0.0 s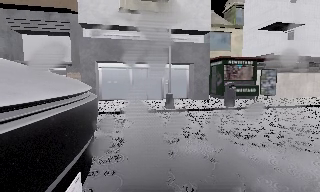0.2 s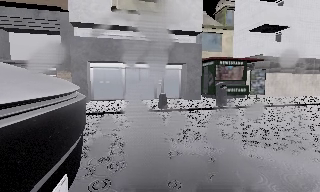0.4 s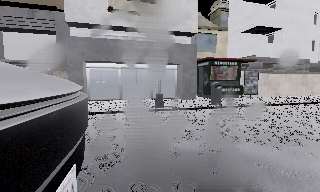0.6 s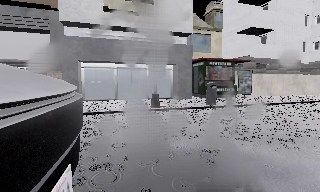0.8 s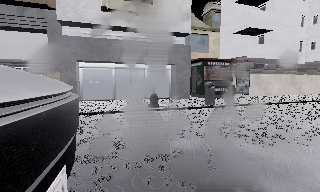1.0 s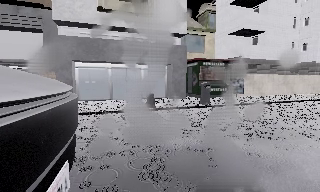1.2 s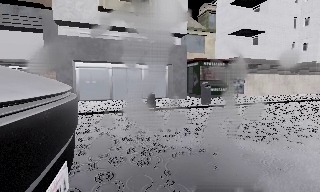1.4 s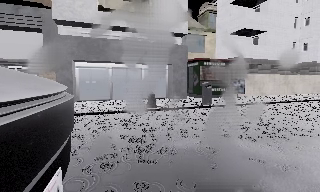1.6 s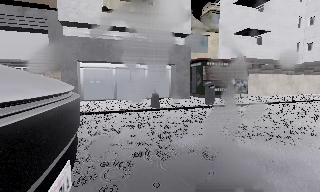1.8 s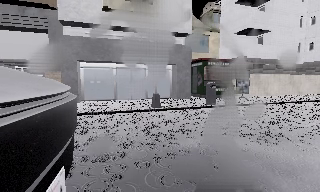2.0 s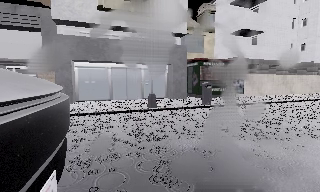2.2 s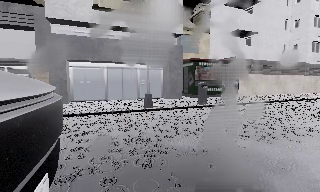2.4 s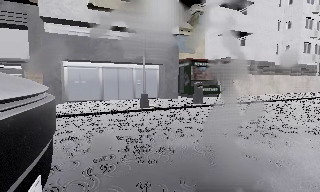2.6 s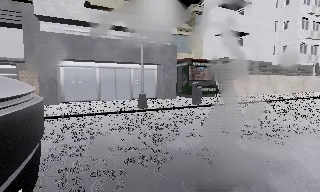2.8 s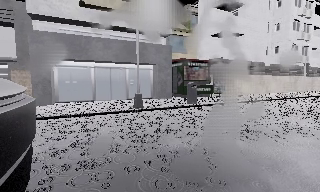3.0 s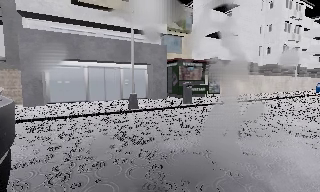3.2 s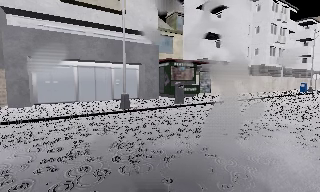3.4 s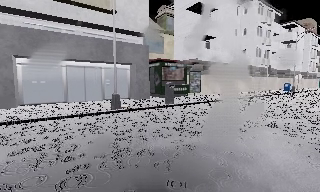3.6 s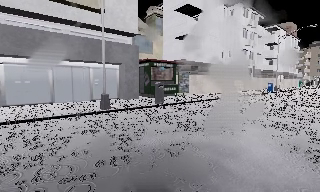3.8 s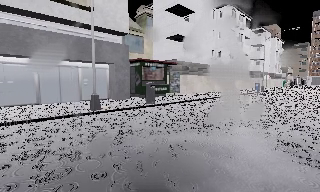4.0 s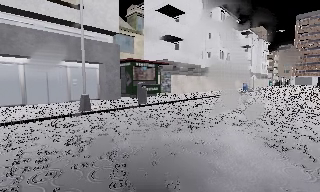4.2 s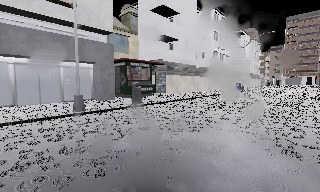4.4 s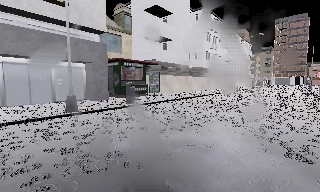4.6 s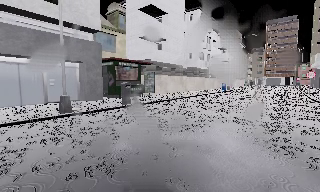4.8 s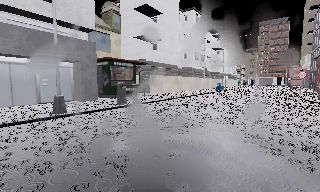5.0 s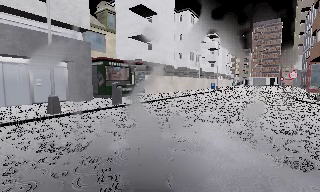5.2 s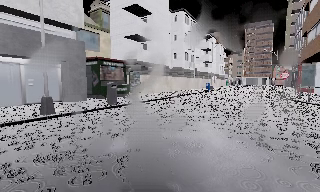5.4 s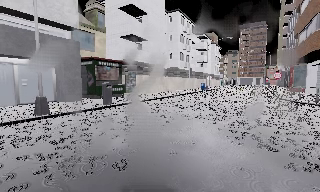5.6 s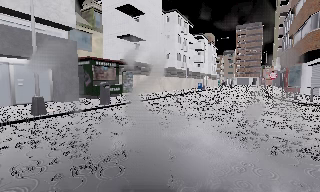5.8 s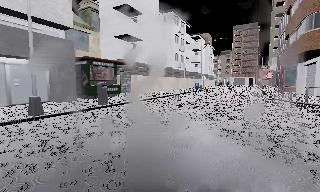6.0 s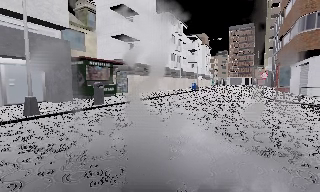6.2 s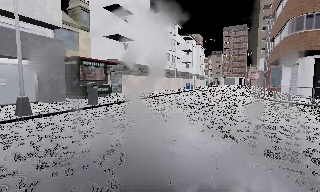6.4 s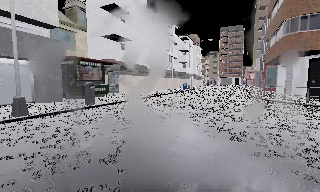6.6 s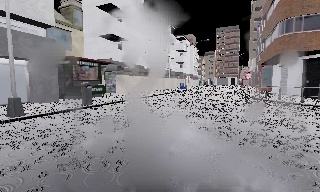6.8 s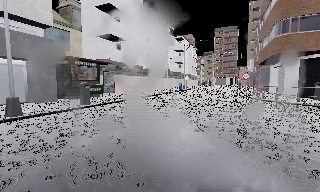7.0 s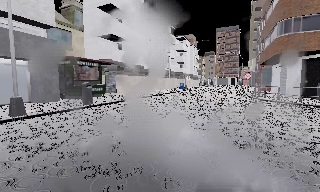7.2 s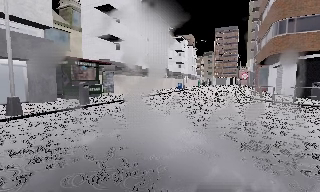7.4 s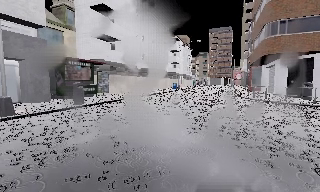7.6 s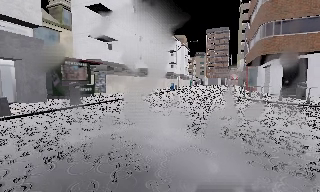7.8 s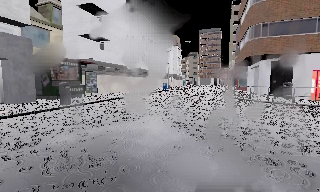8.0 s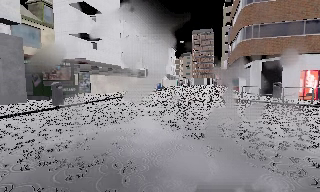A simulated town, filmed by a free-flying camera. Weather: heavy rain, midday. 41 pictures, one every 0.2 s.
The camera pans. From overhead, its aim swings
clockwise.
The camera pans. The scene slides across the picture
to the left.
0.0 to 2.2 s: The scene slides to the left, as the camera pans about 10 degrees to its right.
2.2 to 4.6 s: The scene slides to the left, as the camera pans about 30 degrees to its right. It travels to its left, about 0.5 m.
4.6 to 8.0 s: The camera swings to its right by about 20 degrees, and the scene slides to the left. It travels backward, about 1 m, so what stands in front gets smaller.
The film runs backward here.
